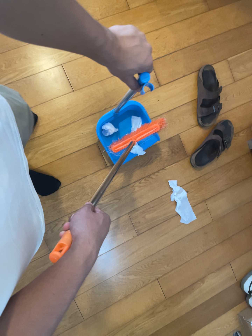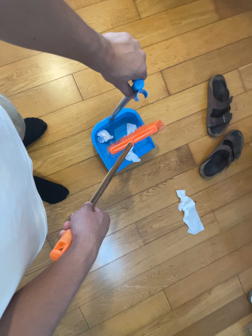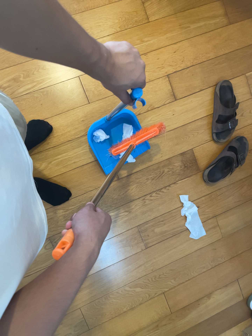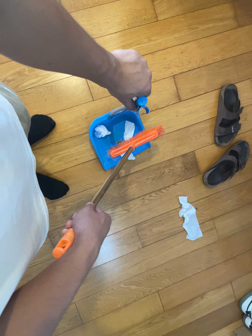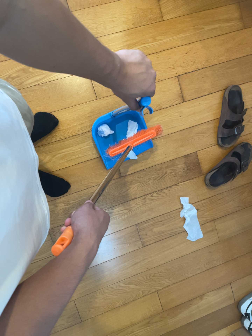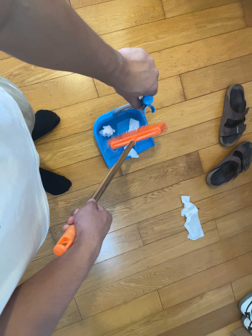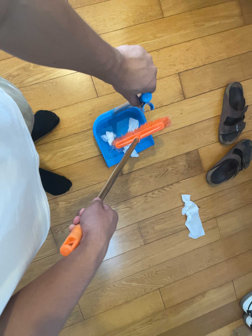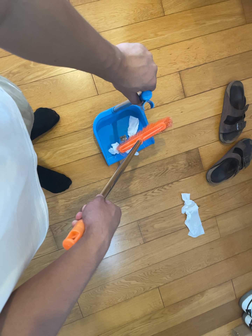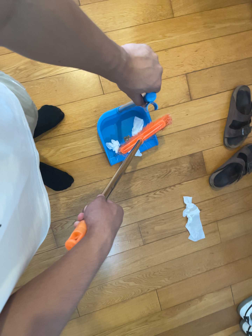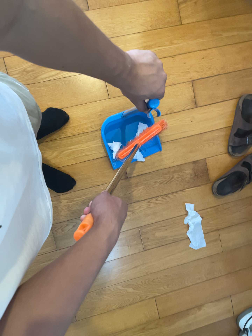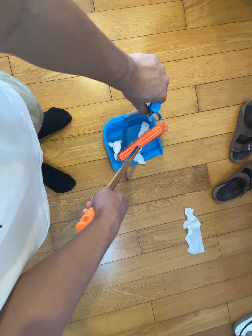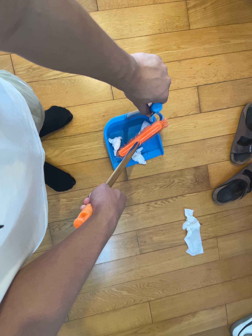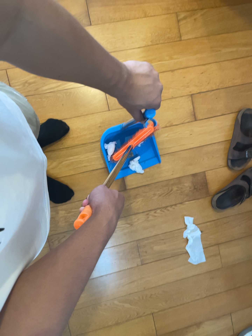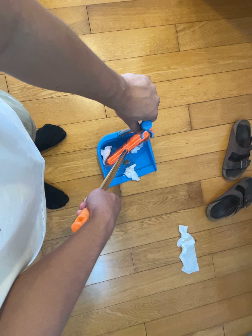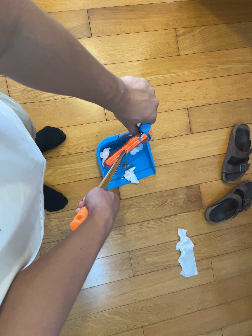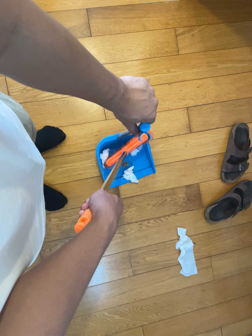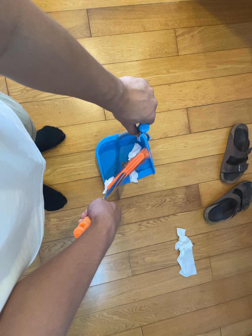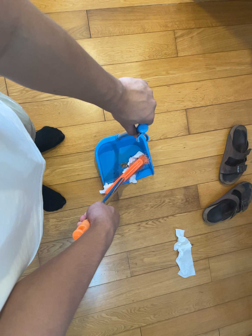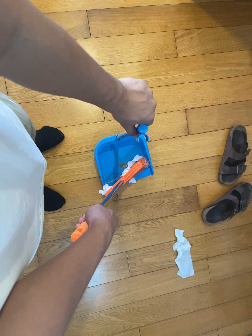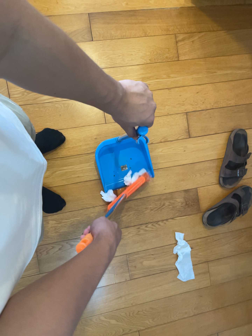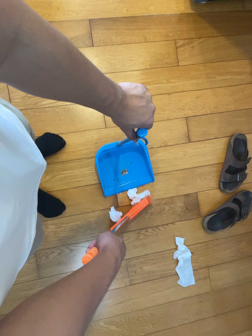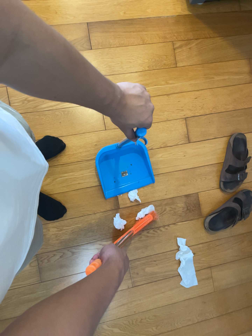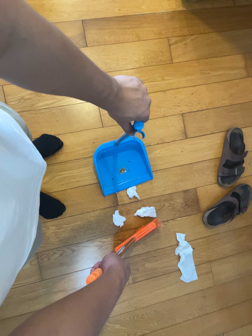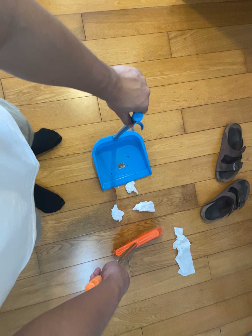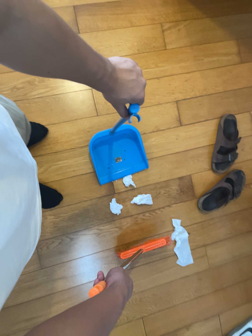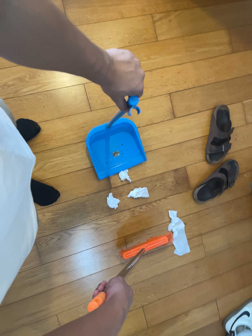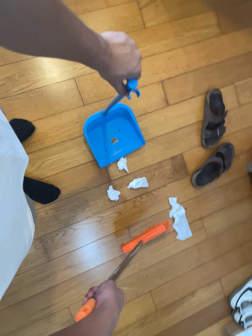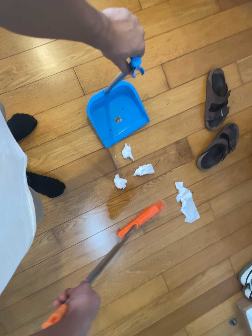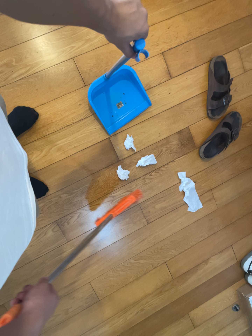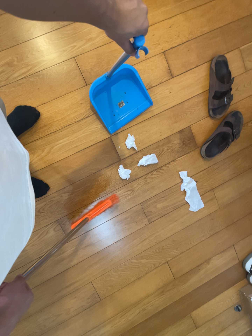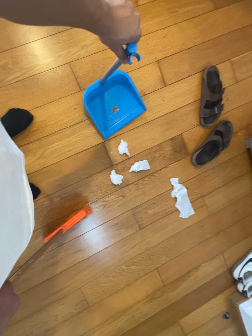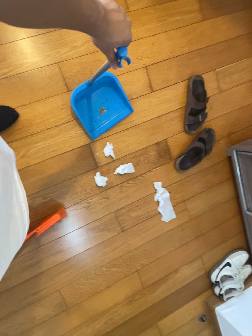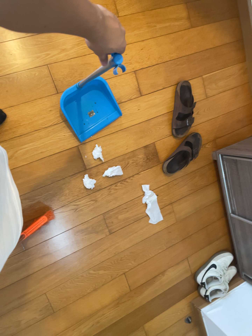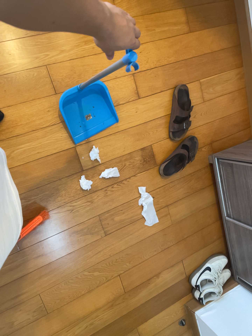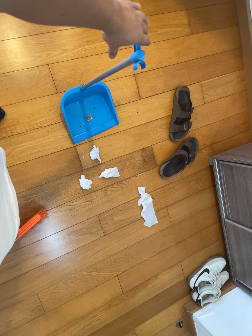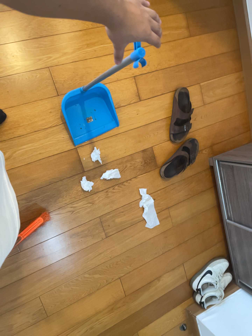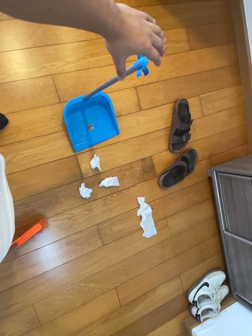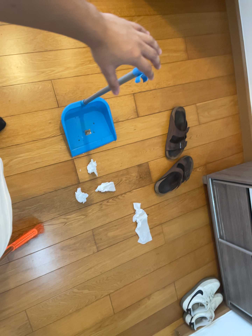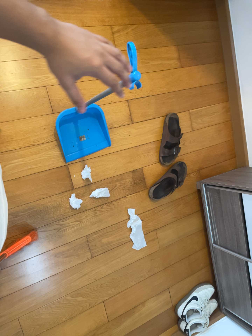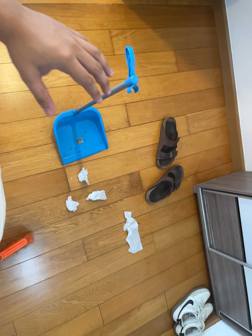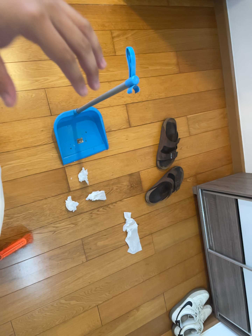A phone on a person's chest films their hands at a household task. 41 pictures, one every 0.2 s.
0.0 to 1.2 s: The camera travels toward the top of its view, about 10 cm, so close, fixed things drift downward.
1.2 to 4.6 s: The camera shifts only a little, or ends up much as it began.
4.6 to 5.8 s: The camera travels toward the top of its view and to its left, about 9 cm. Its aim tips toward the bottom of its view by about 10 degrees. It rolls about its line of sight by about 15 degrees, and the scene rotates counterclockwise.
5.8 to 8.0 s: The scene slides to the left, as the camera pans about 15 degrees to its right. It travels backward and toward the bottom of its view, about 9 cm, so what stands in front gets smaller. Its aim tips toward the top of its view by about 10 degrees. It rolls about its line of sight by about 10 degrees, and the scene rotates clockwise.
The film runs backward here.
